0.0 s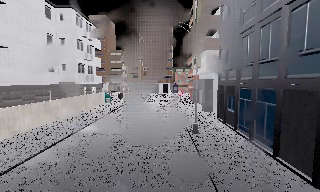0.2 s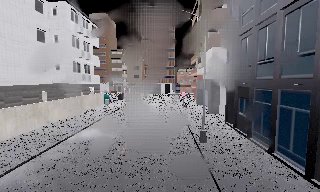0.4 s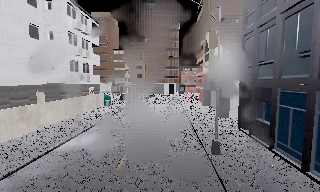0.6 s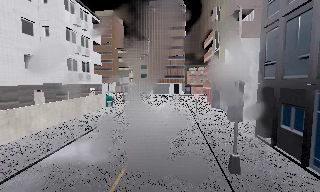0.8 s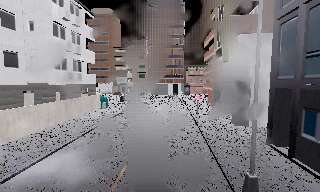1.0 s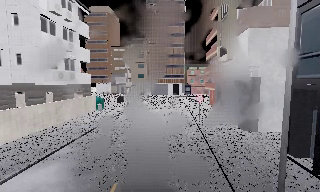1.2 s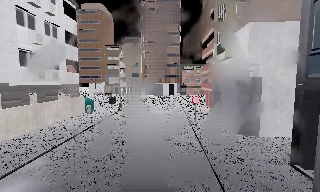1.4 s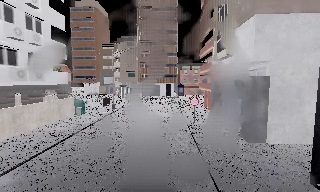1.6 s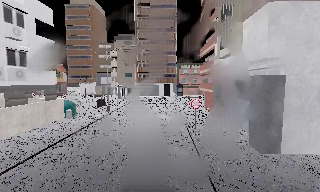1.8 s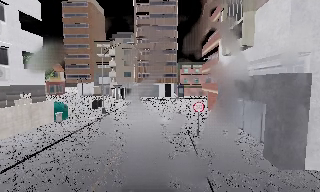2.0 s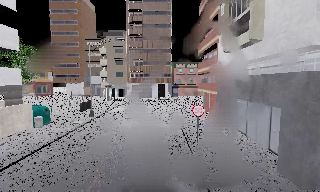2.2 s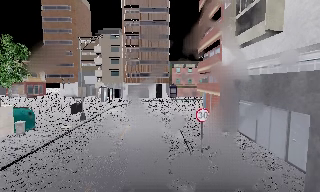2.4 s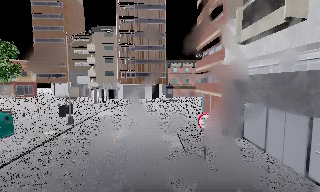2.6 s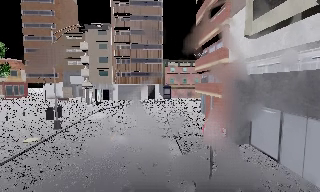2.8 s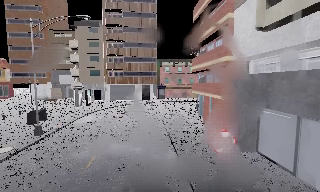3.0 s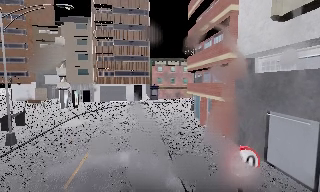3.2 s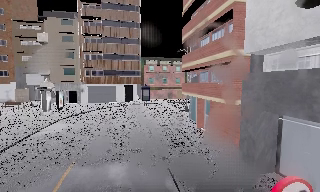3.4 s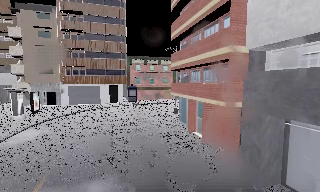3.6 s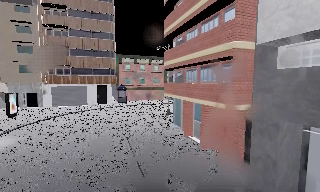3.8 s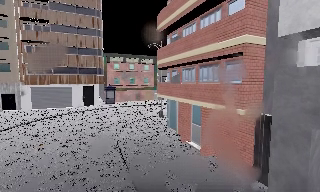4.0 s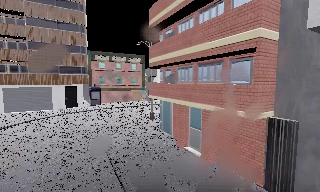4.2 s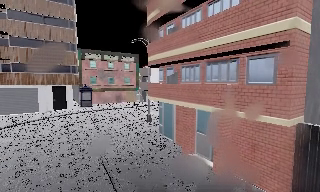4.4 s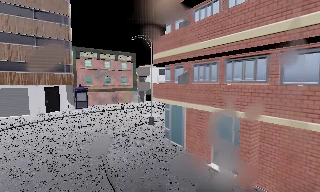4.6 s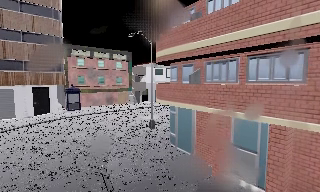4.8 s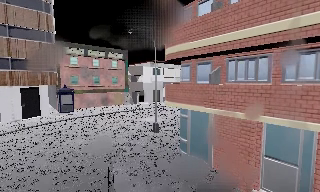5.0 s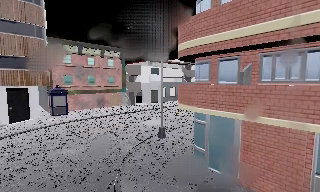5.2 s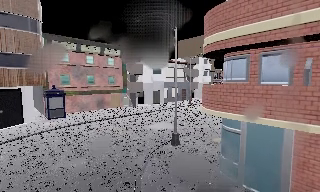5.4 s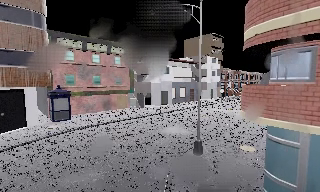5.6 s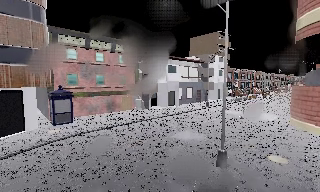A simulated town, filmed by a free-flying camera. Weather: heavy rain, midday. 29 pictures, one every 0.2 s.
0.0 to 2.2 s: The camera travels forward, about 15 m, so what stands in front looms larger.
2.2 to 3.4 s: The camera pans to its right, which is clockwise from overhead, by about 15 degrees. It travels forward, about 7 m, so what stands in front looms larger.
3.4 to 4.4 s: The camera pans to its right, which is clockwise from overhead, by about 20 degrees. It travels forward and to its left, about 5 m, so what stands in front looms larger.
4.4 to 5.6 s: The camera travels forward and to its left, about 8 m, so what stands in front looms larger.
The film runs forward here.
